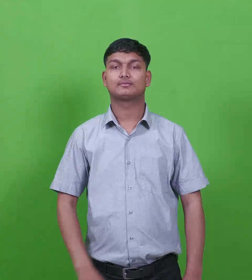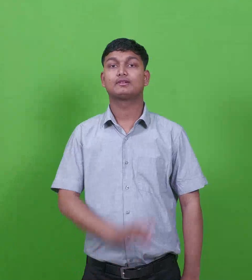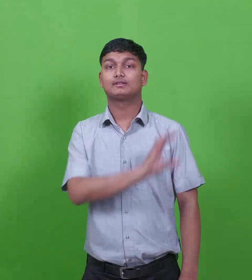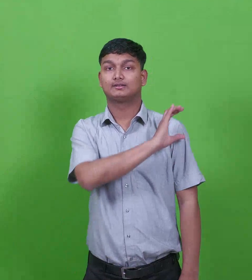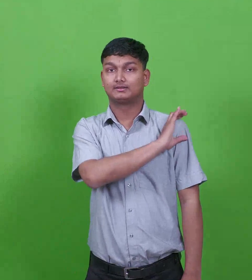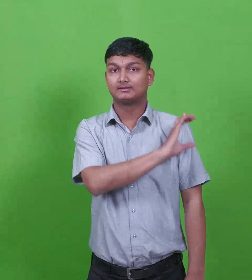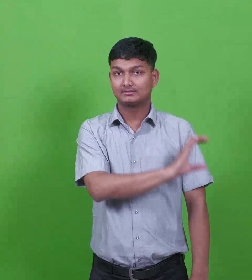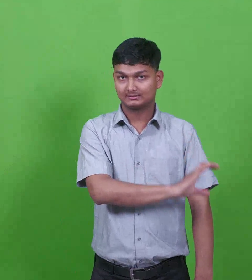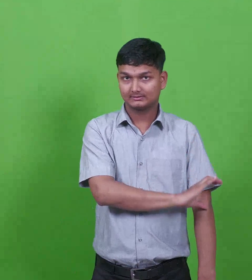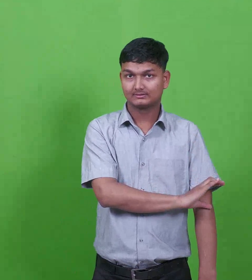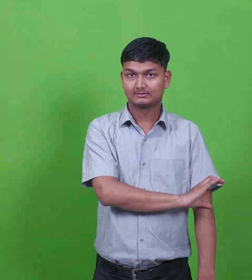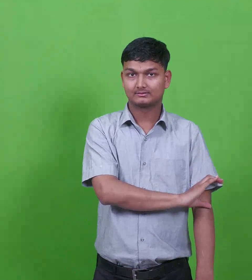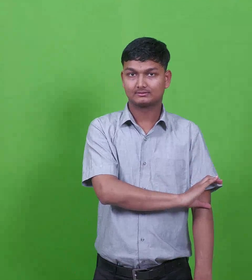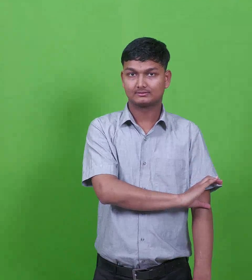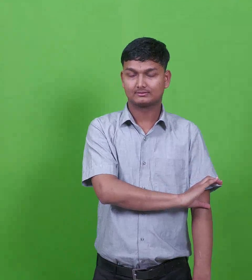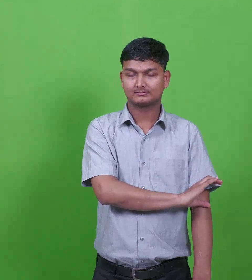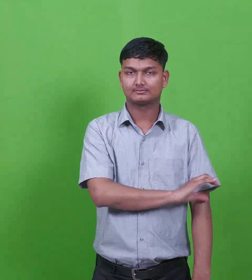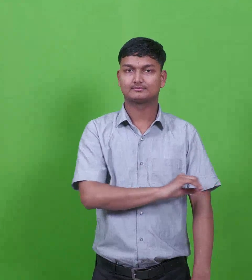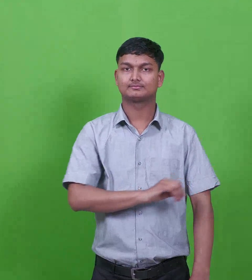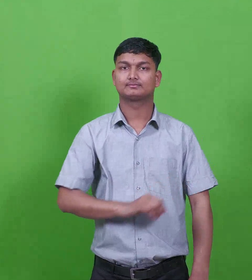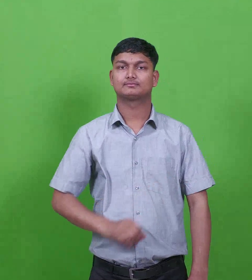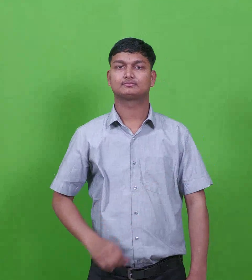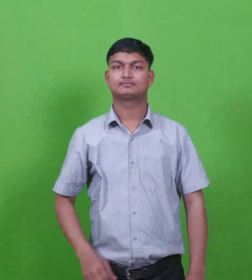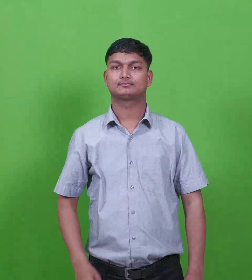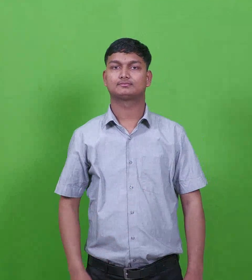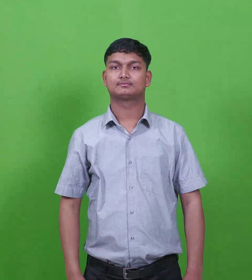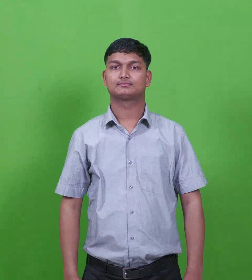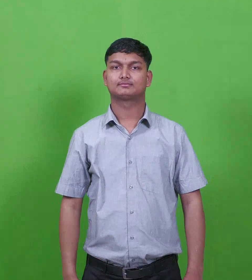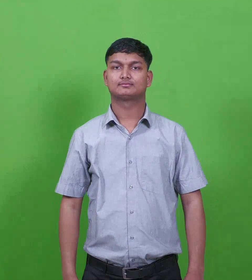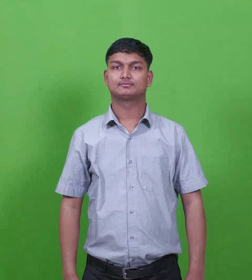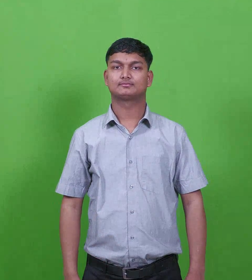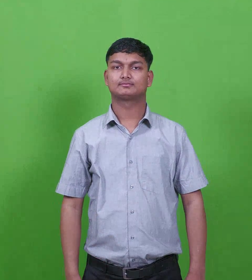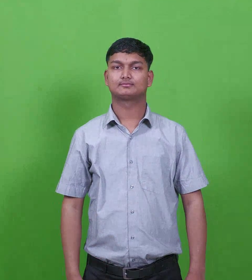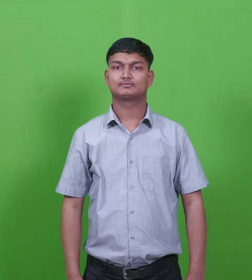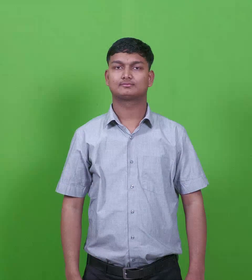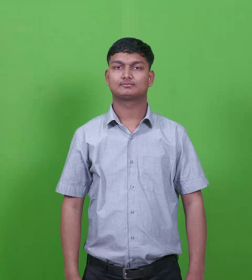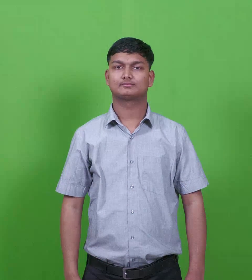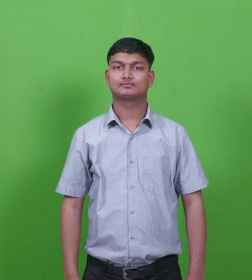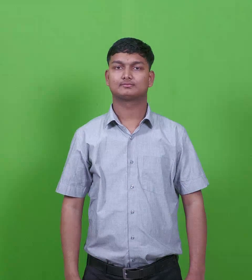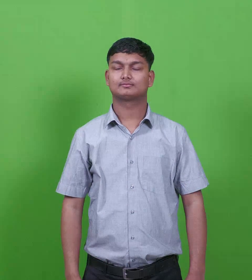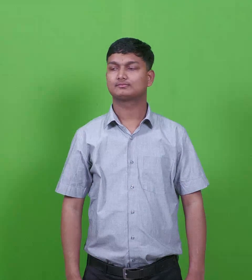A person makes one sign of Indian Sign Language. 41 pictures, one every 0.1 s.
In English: clement
